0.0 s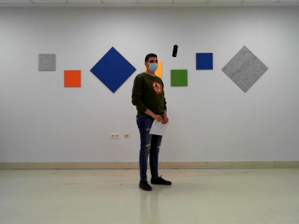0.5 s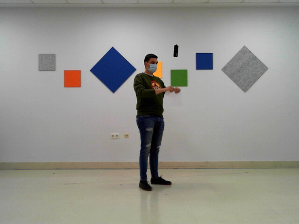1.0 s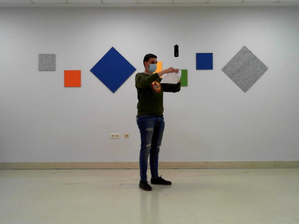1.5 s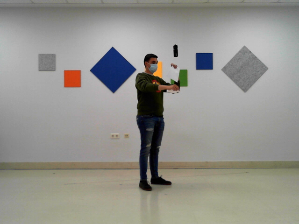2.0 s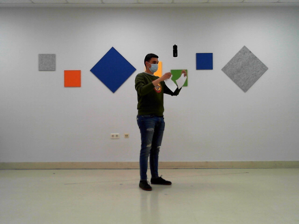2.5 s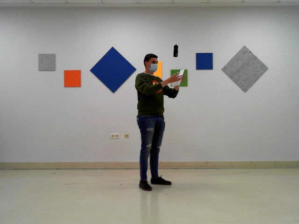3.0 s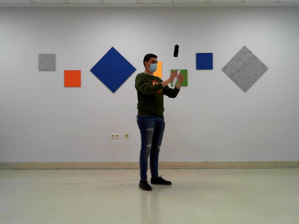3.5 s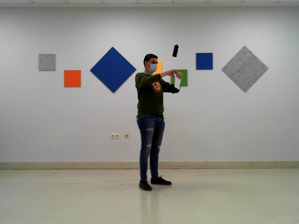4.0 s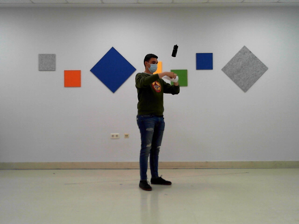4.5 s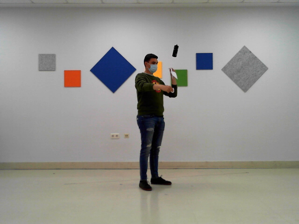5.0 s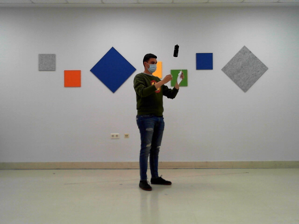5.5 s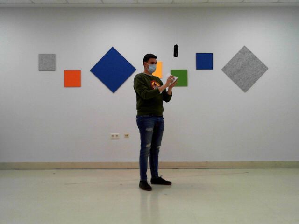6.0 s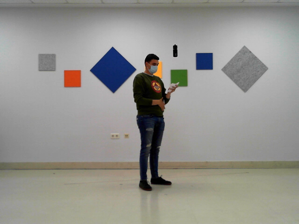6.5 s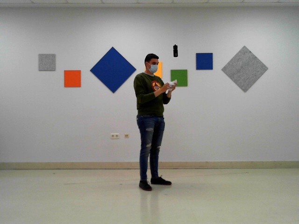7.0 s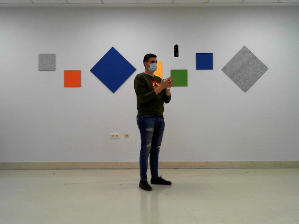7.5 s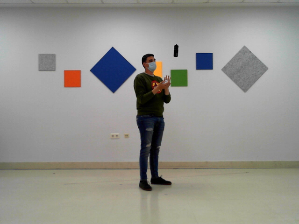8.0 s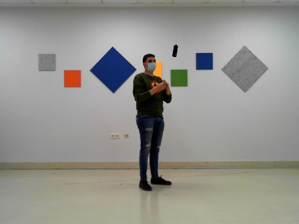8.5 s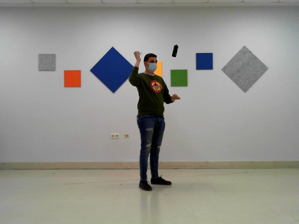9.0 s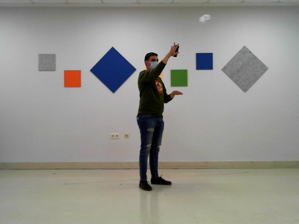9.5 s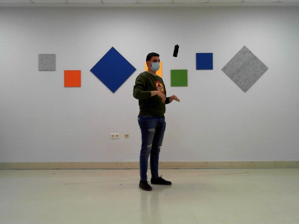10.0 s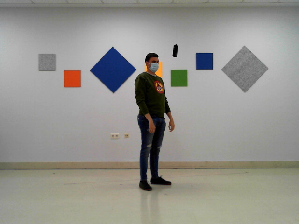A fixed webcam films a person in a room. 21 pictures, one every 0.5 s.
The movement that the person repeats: Tear a paper in 4 pieces, make a ball and throw it.
